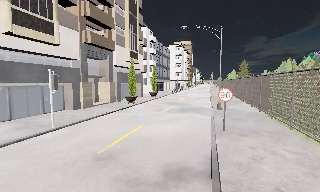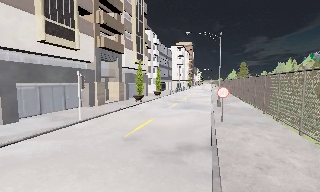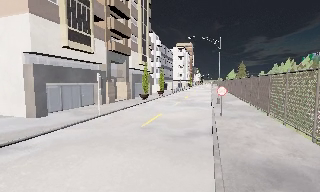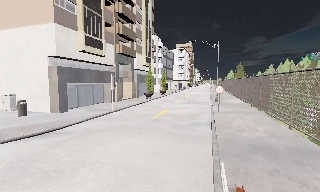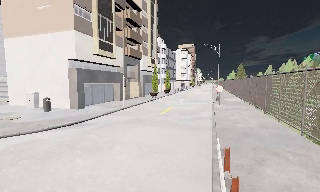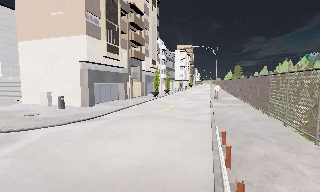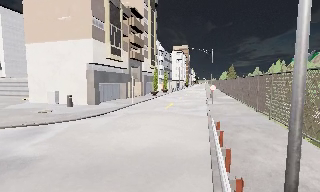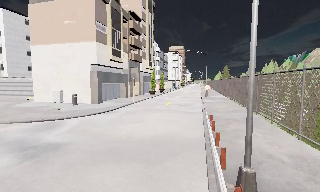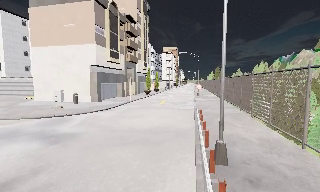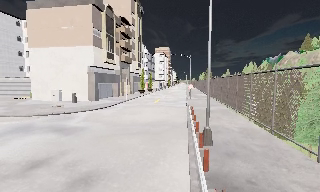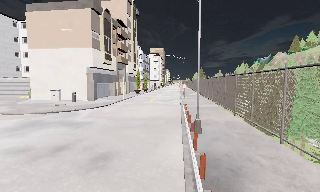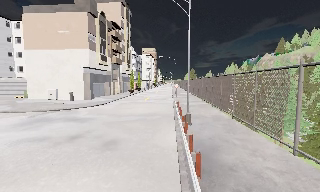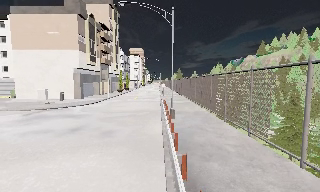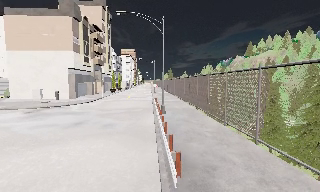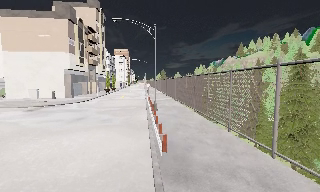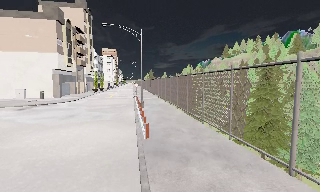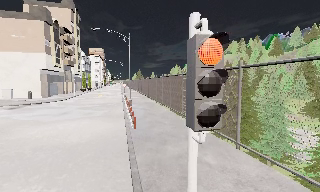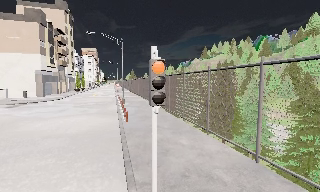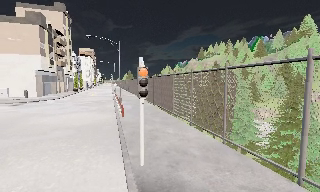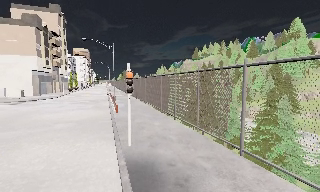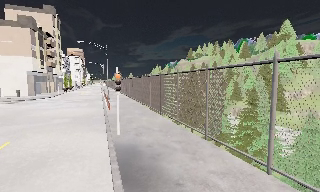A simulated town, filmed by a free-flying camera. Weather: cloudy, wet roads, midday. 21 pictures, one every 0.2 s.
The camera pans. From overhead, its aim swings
clockwise.
The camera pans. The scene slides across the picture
to the left.
0.0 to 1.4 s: The camera travels backward, about 12 m, so what stands in front gets smaller.
1.4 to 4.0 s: The camera swings to its right by about 35 degrees, and the scene slides to the left. It travels backward, about 19 m.
The film runs backward here.
